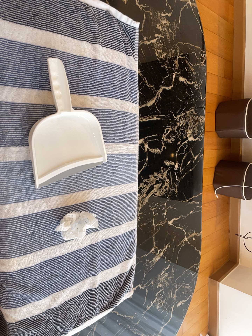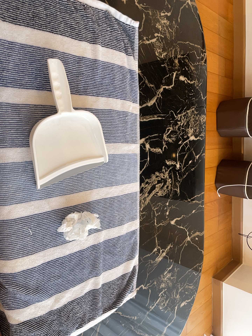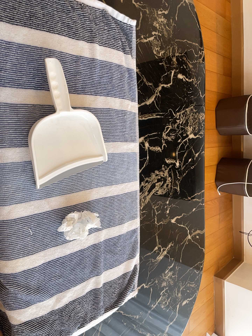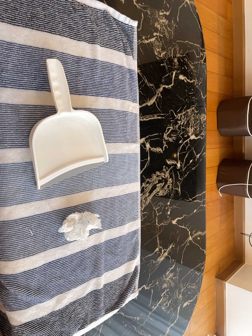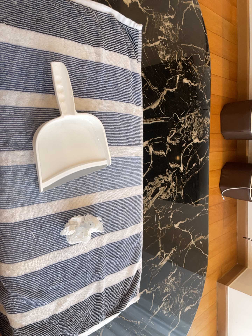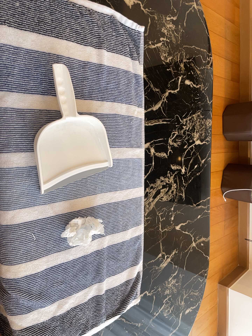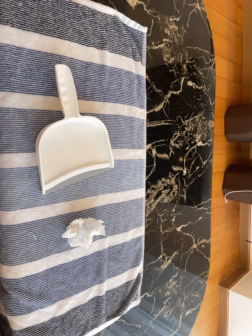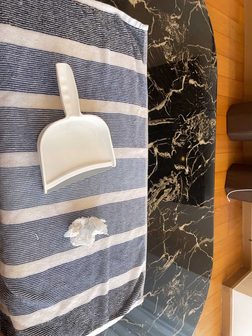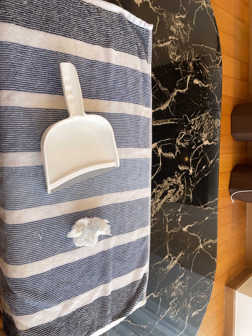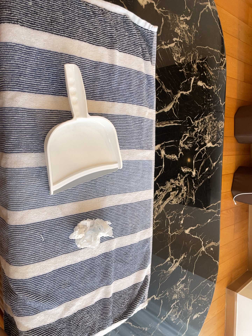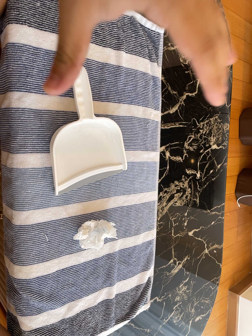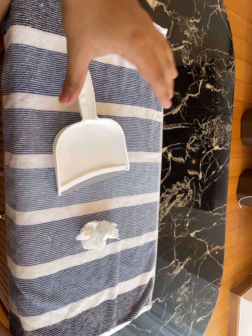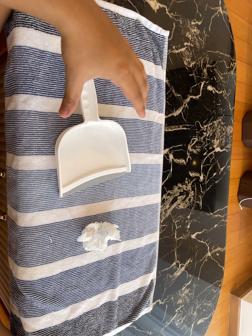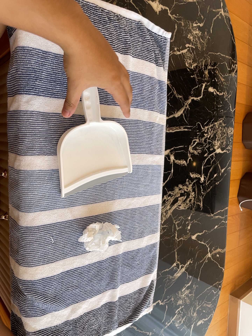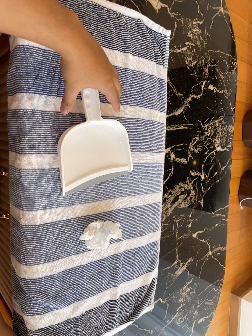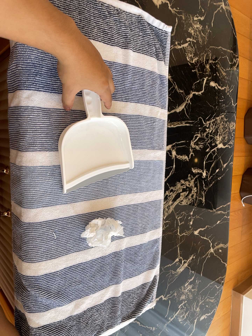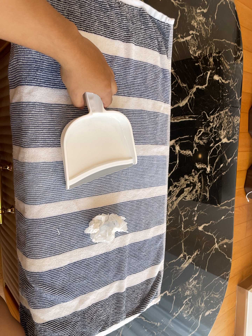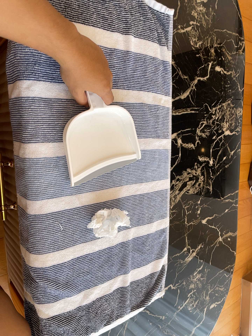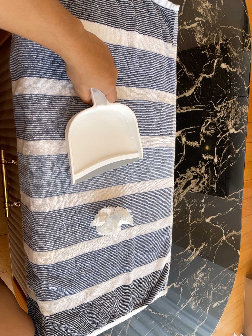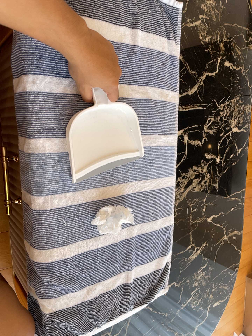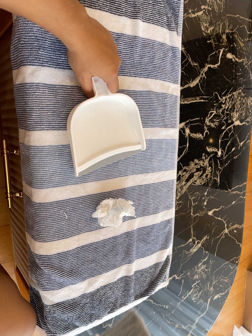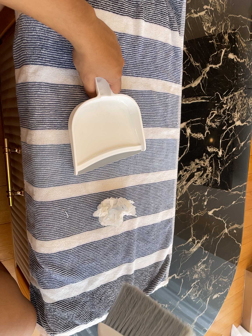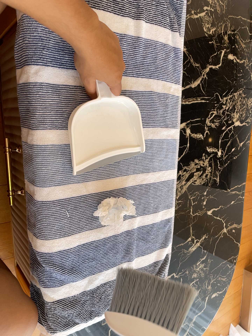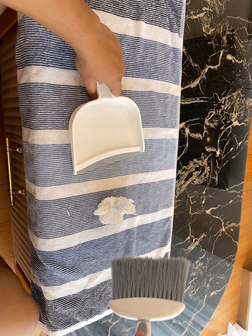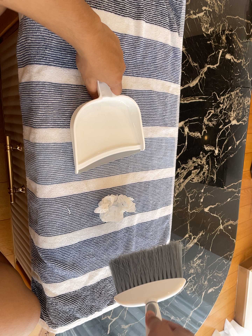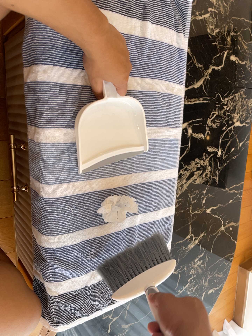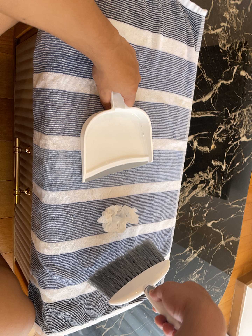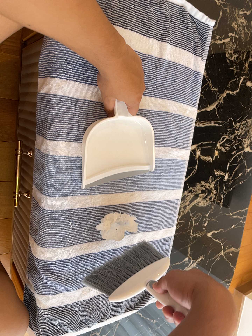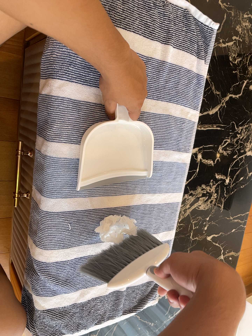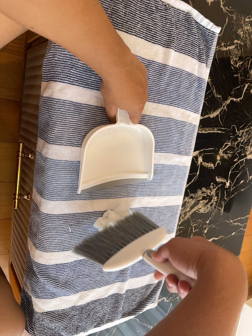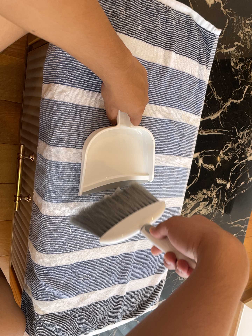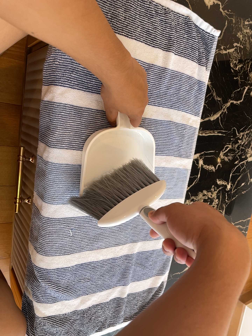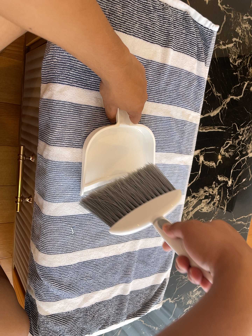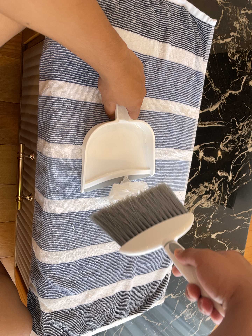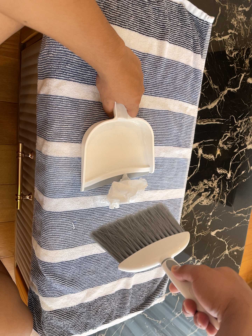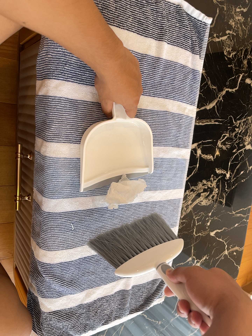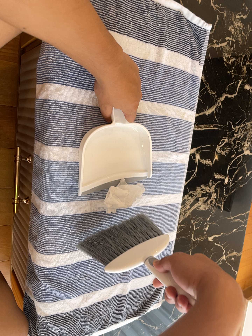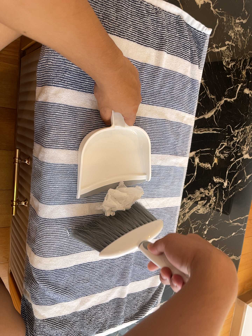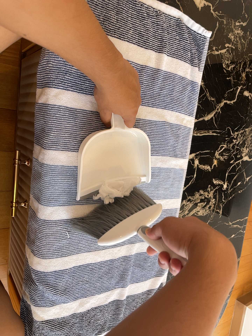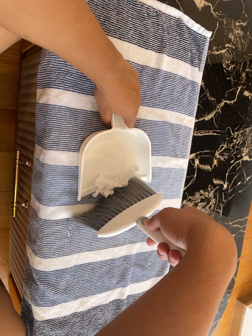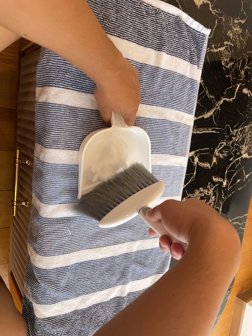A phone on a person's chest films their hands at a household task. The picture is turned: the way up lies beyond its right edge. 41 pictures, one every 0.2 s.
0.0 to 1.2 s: The camera keeps its place and its aim.
1.2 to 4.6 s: The camera shifts only a little, or ends up much as it began.
4.6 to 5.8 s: The camera rolls about its line of sight by about 10 degrees, and the scene rotates clockwise.
5.8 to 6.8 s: The camera shifts only a little, or ends up much as it began.
6.8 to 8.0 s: The camera keeps its place and its aim.
The film runs forward here.
